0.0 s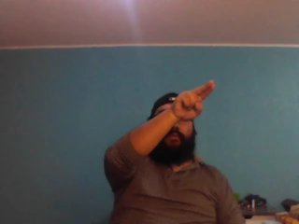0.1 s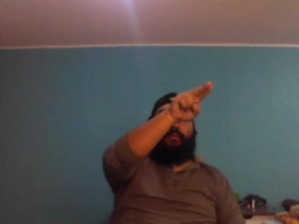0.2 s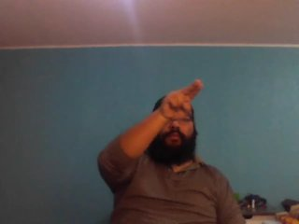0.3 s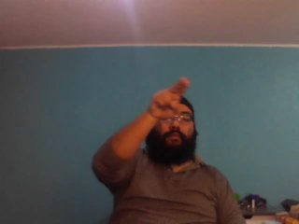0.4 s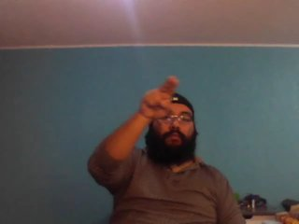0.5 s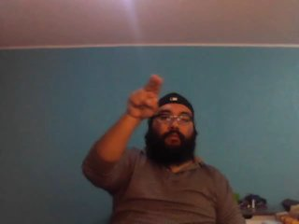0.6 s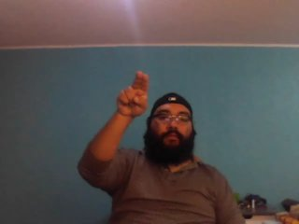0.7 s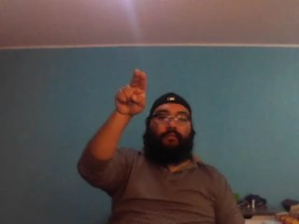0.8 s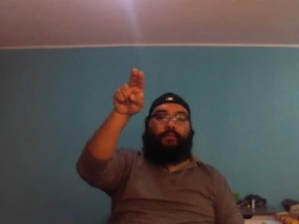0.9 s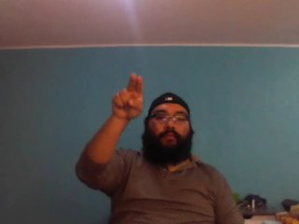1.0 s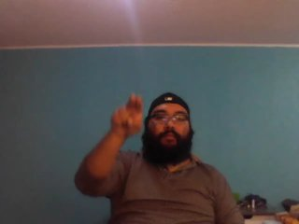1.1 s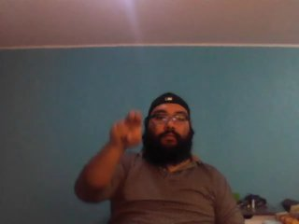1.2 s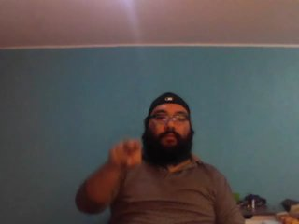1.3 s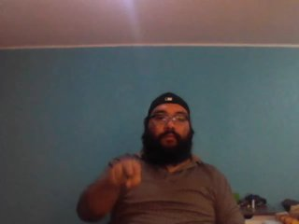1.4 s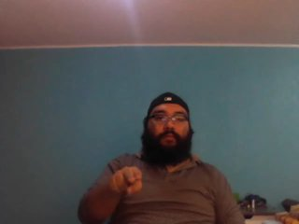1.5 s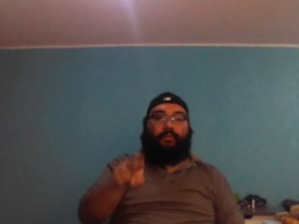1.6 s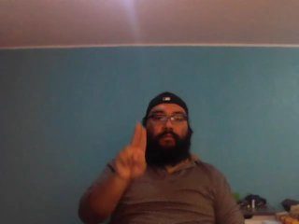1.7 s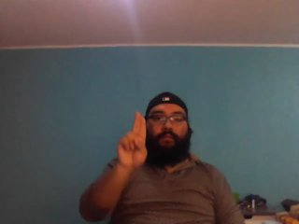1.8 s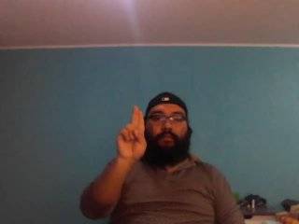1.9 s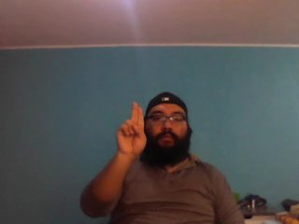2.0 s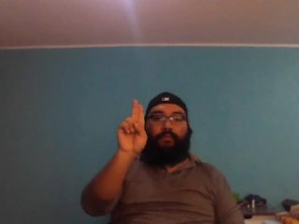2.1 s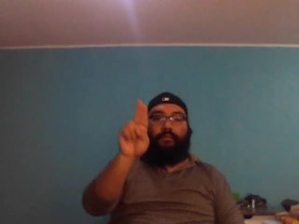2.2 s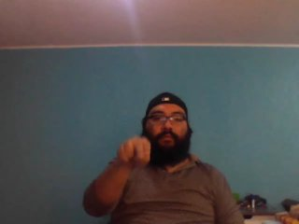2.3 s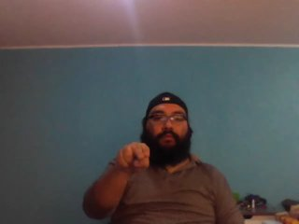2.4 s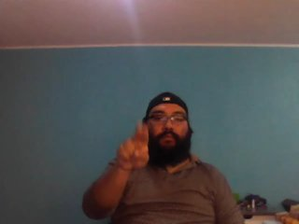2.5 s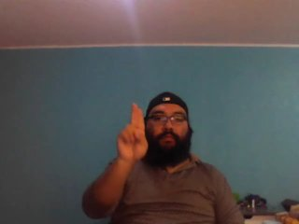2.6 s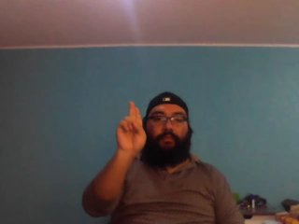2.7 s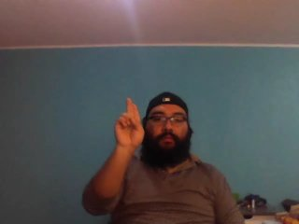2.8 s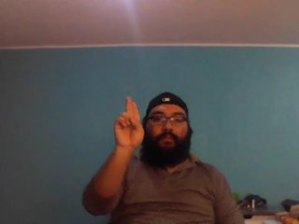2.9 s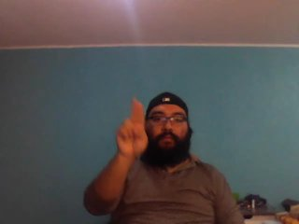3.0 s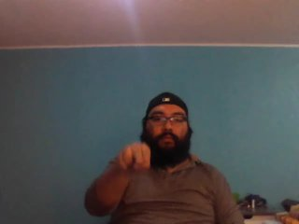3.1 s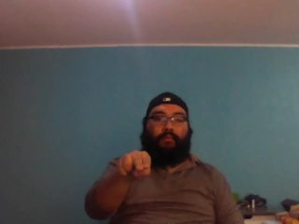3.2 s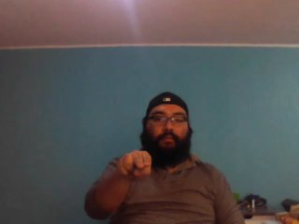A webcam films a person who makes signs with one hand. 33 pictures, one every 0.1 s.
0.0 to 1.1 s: Pointing with two fingers.
1.2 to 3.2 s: Double click with two fingers.
